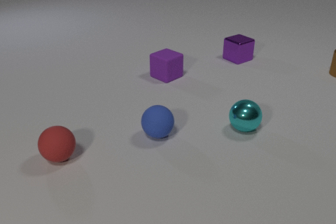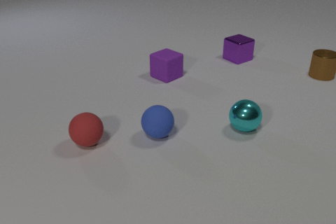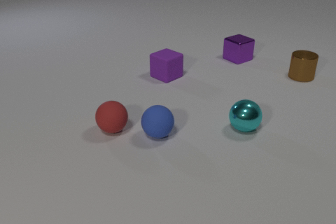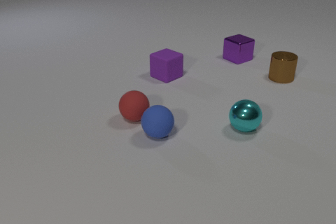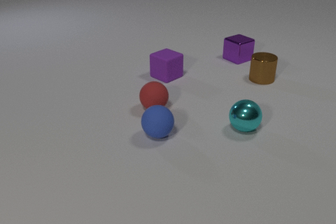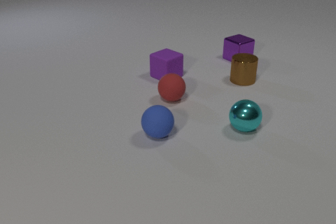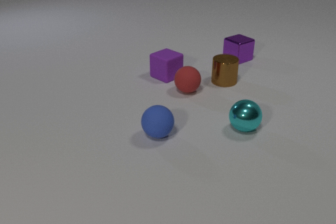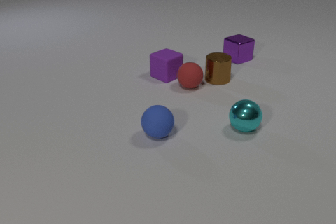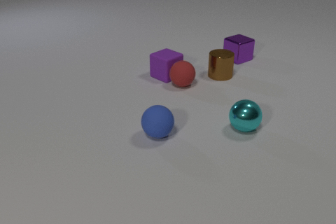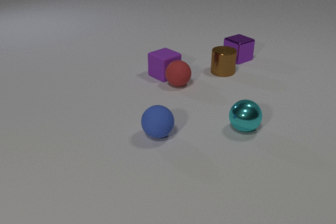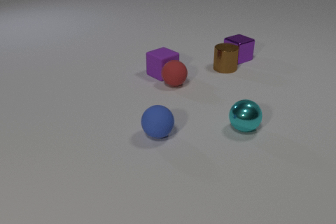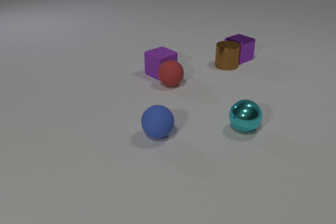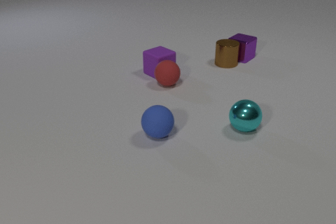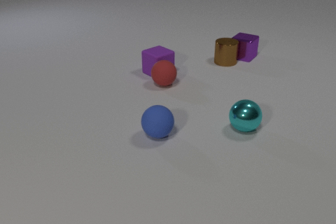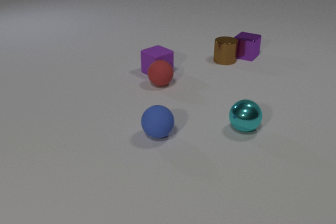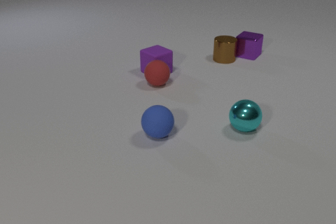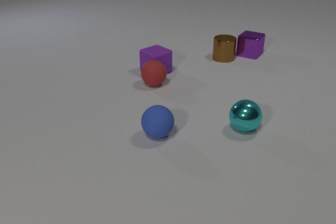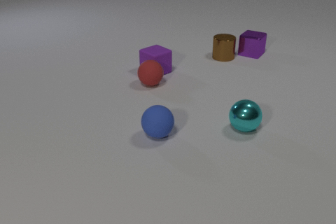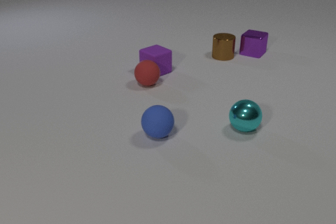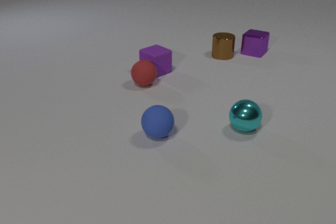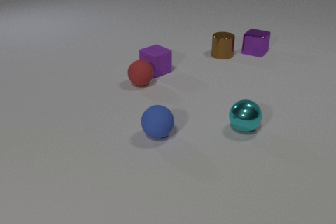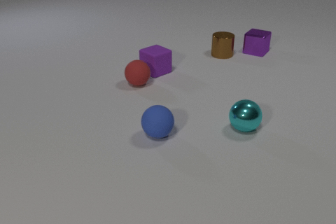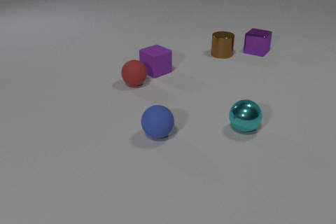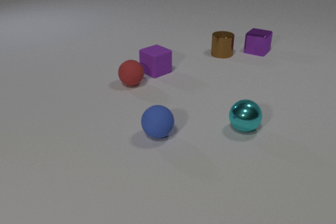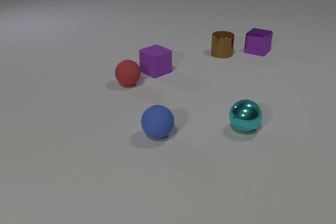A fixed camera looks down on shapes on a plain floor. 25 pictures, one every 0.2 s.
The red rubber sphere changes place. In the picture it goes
away from the camera.
The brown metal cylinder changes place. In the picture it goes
to the left.
0.0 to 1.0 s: The brown metal cylinder slides to the left and toward the camera. The red rubber sphere rolls to the right and away from the camera.
1.0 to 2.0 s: The brown metal cylinder slides away from the camera and to the left. The red rubber sphere rolls away from the camera. The brown metal cylinder and the red rubber sphere collide. The red rubber sphere and the purple rubber cube collide.
2.0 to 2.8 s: The brown metal cylinder slides away from the camera. The red rubber sphere rolls to the left. The purple rubber cube slides away from the camera and to the left. The purple metal cube slides away from the camera and to the right, spins counterclockwise seen from above by about 15 degrees, its near face sliding to the right. The brown metal cylinder and the purple metal cube collide.
2.8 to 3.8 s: The brown metal cylinder slides away from the camera. The red rubber sphere rolls to the left. The purple metal cube slides away from the camera and to the right.
3.8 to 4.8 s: The brown metal cylinder slides away from the camera. The red rubber sphere rolls to the left.
How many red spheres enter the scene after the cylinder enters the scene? 0.
Are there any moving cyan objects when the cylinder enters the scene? no.
What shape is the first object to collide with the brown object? sphere.
